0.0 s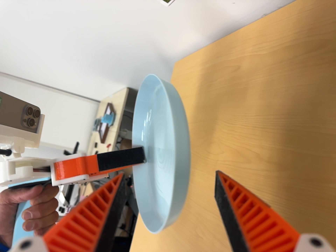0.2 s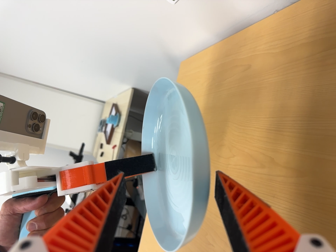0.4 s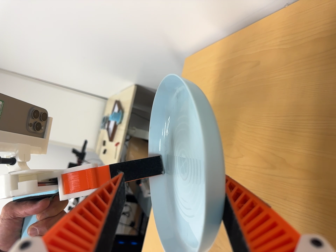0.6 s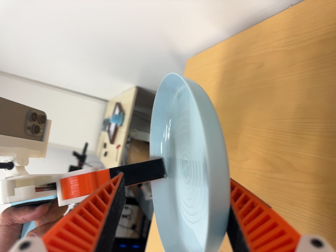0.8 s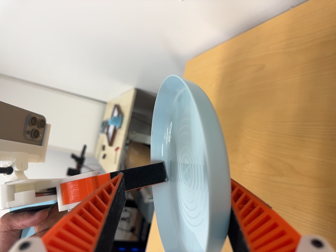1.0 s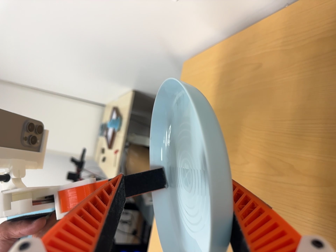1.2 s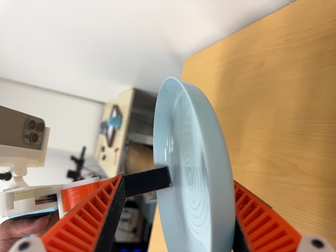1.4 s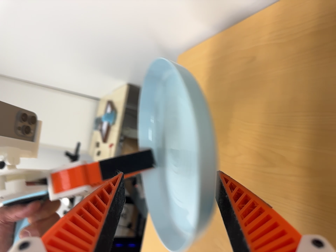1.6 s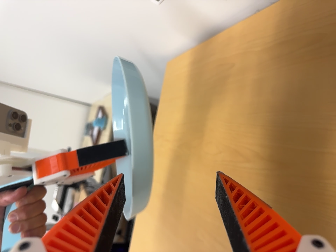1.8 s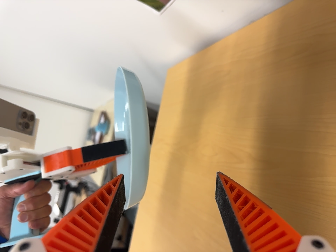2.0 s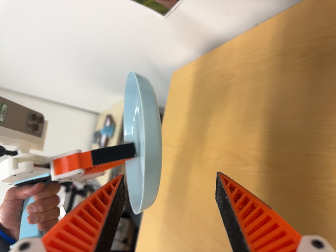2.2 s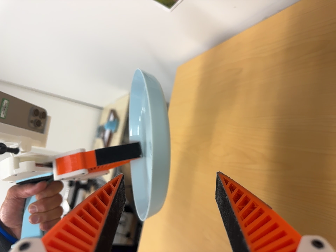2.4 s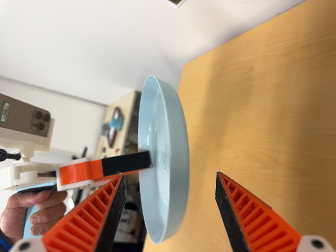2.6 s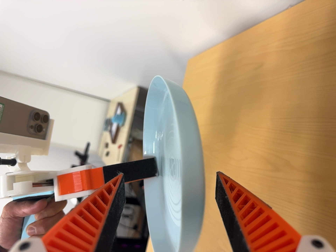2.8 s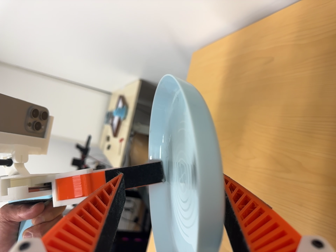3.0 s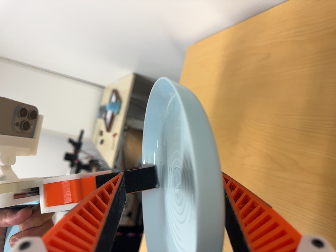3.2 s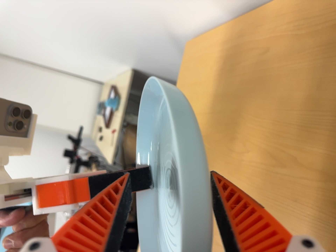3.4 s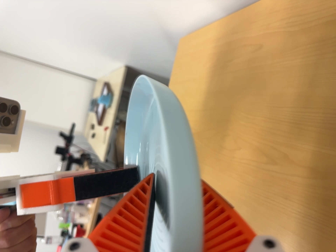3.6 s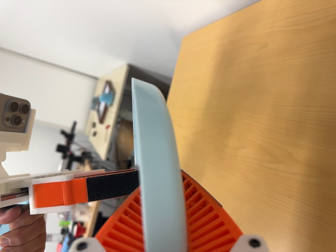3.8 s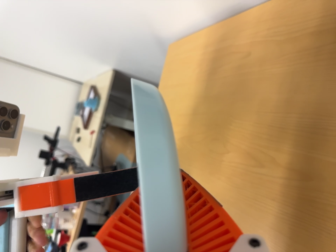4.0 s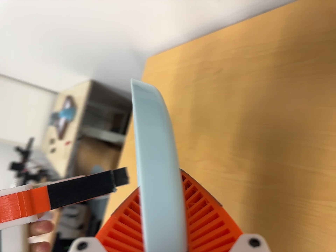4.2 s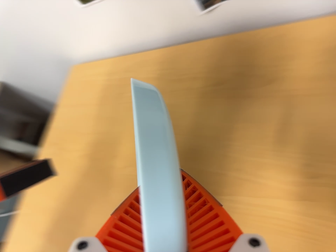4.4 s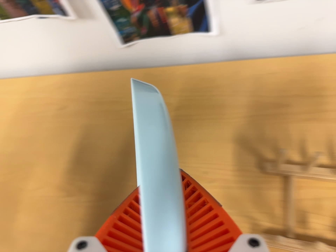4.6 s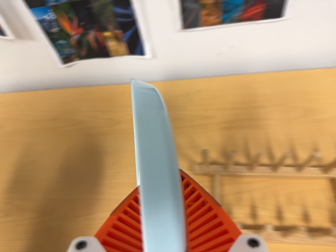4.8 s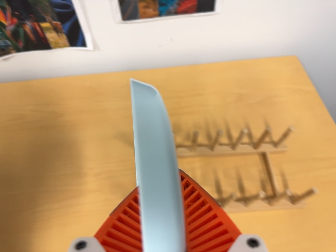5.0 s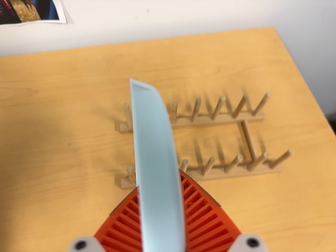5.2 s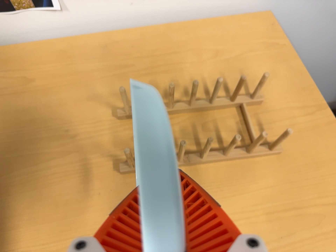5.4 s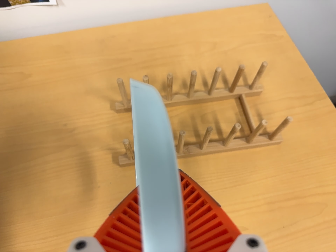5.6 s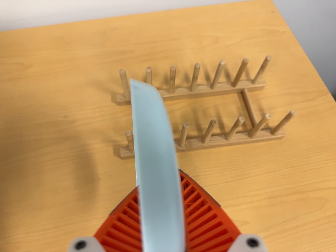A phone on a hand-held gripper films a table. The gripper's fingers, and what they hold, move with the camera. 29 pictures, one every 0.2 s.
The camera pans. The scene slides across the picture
to the left.
0.0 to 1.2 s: The camera travels forward, about 6 cm, so what stands in front looms larger.
1.2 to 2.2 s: The camera travels backward, about 7 cm, so what stands in front gets smaller.
2.2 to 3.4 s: The camera travels forward, about 10 cm, so what stands in front looms larger.
3.4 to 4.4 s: The scene slides to the left, as the camera pans about 50 degrees to its right. It travels backward, about 16 cm. Its aim tips toward the top of its view by about 15 degrees, and the scene shifts downward.
4.4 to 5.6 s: The camera pans to its right by about 25 degrees. It travels toward the bottom of its view and to its right, about 12 cm, so close, fixed things drift upward. It rolls about its line of sight by about 10 degrees, and the scene rotates counterclockwise.
The film runs forward here.
